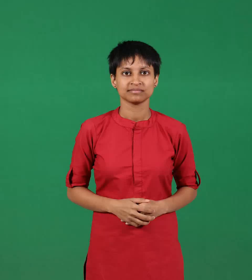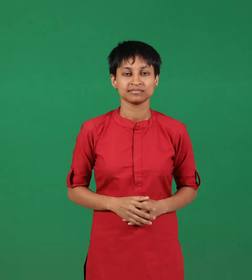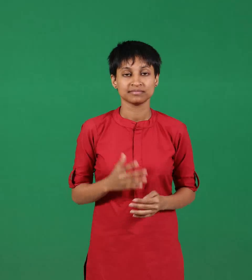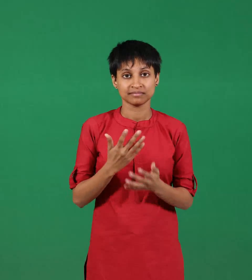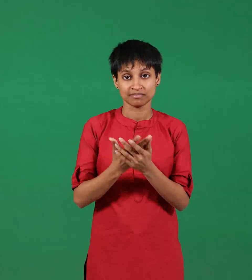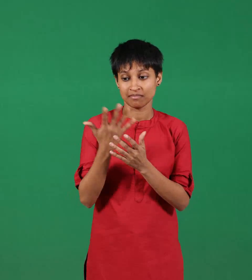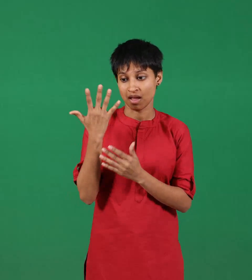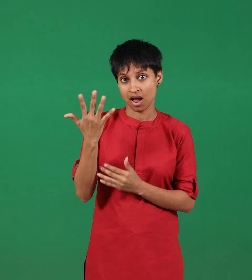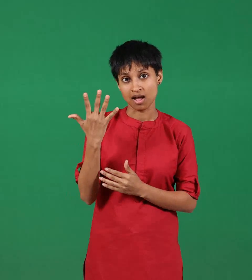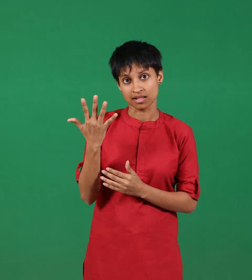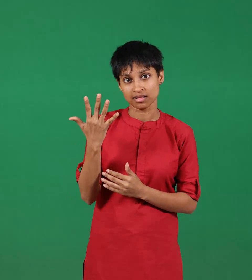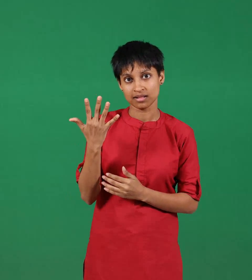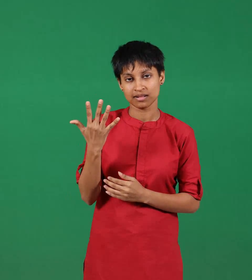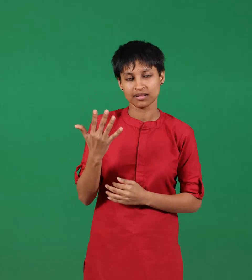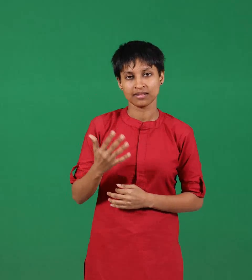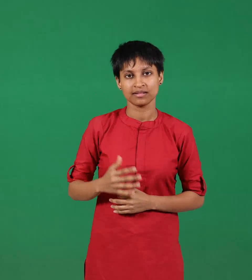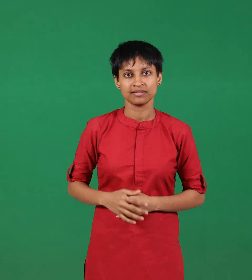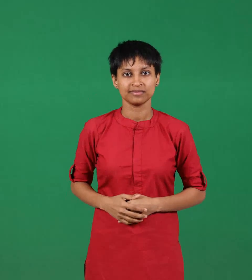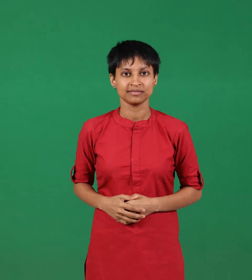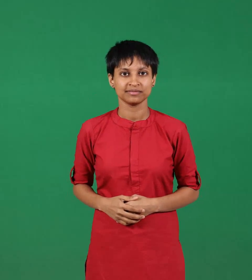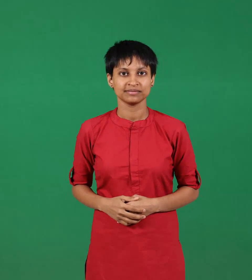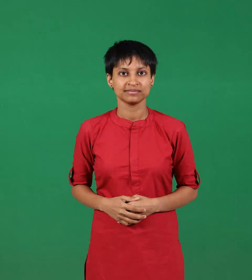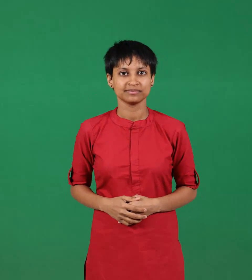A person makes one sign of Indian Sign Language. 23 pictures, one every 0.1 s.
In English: hand
